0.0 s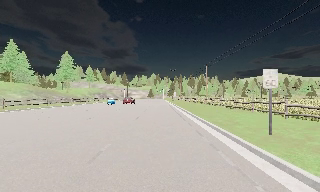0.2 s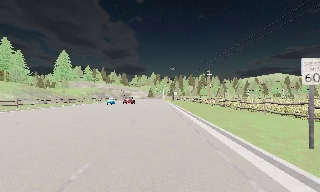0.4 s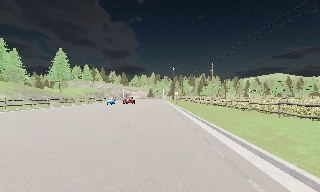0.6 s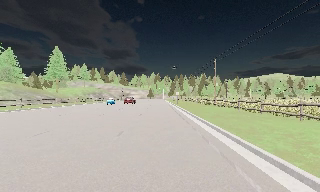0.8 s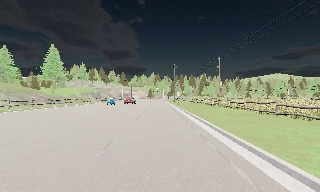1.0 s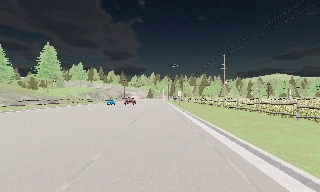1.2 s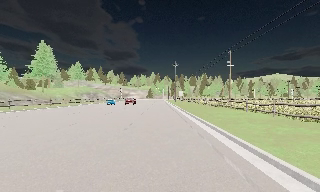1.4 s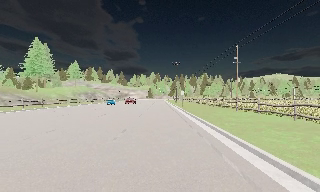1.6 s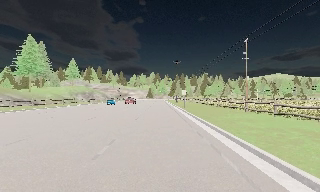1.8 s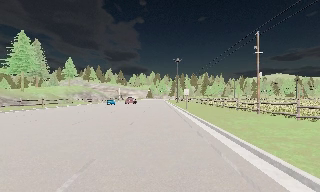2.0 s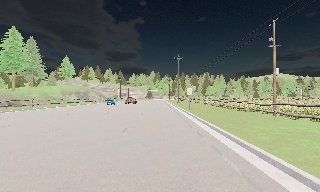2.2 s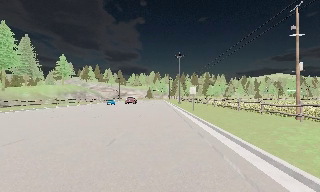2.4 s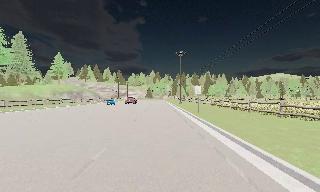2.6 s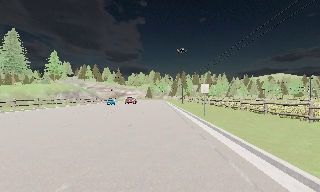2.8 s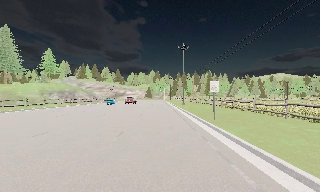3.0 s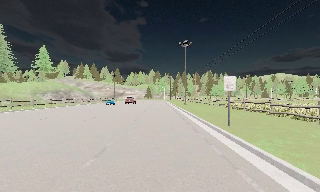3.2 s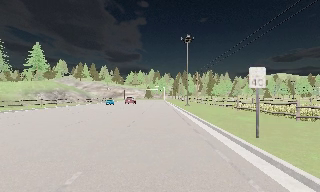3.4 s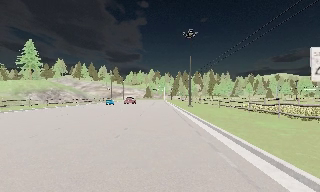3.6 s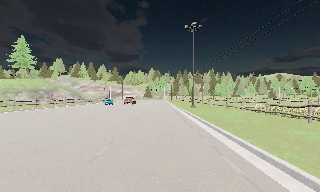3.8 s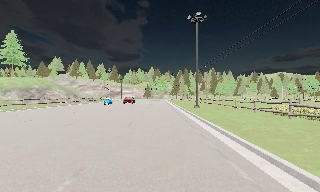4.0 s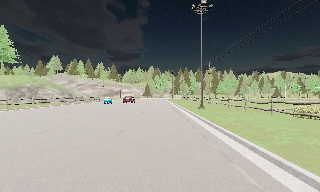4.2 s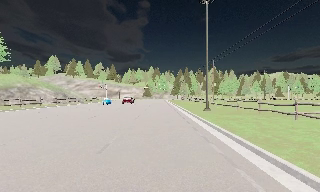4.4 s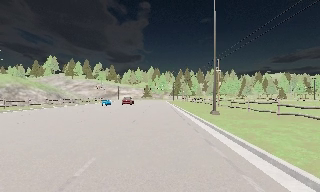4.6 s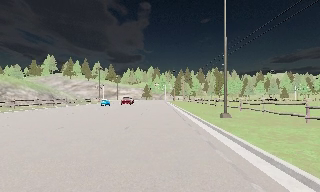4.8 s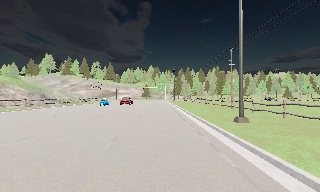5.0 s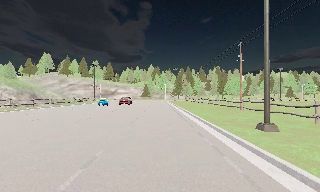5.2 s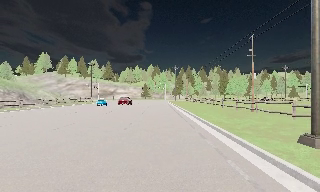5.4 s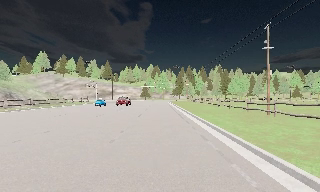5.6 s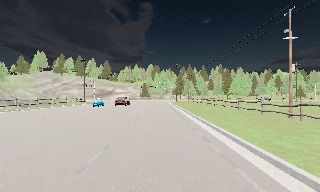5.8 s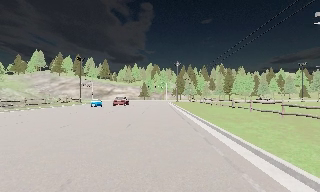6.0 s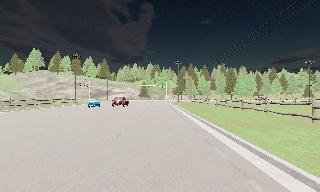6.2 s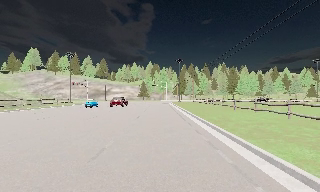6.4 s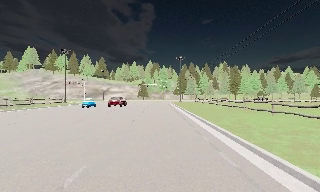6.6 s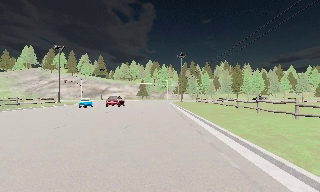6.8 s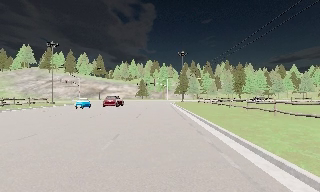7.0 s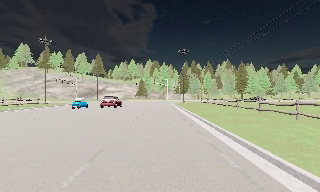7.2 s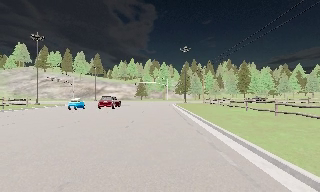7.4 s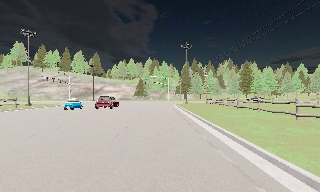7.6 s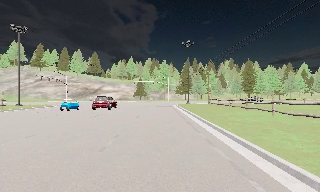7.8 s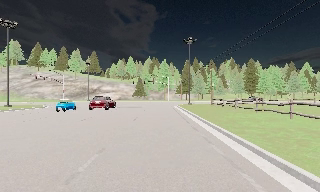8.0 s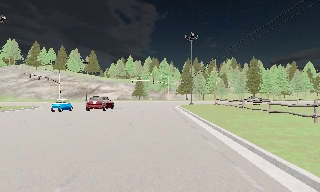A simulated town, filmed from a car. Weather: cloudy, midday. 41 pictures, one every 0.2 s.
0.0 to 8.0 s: The camera travels forward, about 85 m, so what stands in front looms larger.
The film runs forward here.
